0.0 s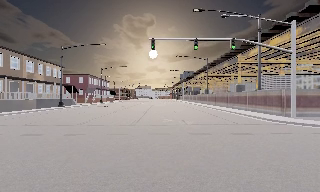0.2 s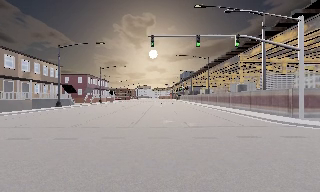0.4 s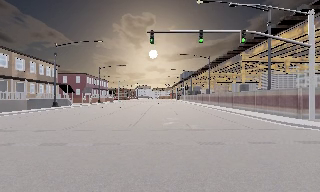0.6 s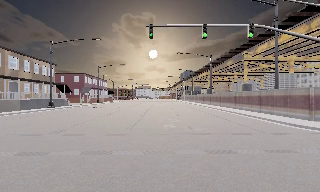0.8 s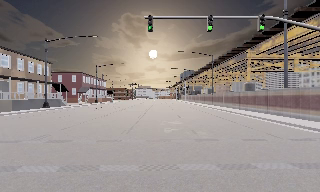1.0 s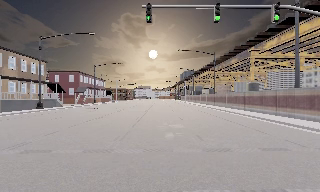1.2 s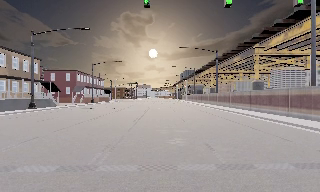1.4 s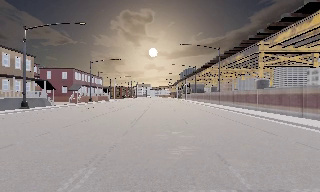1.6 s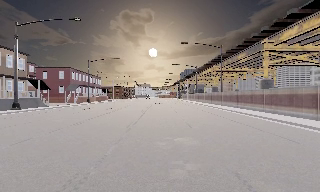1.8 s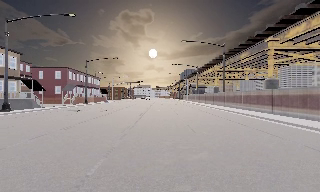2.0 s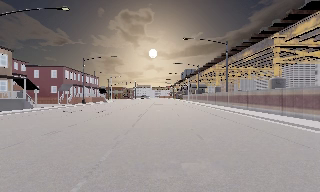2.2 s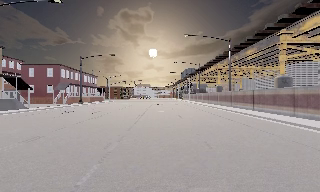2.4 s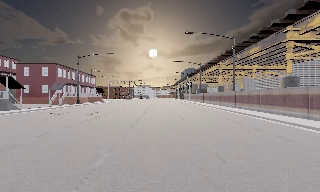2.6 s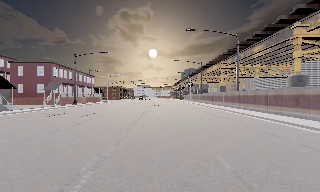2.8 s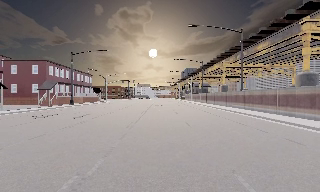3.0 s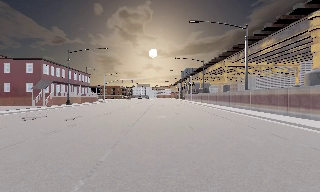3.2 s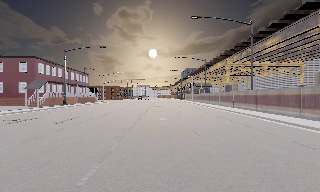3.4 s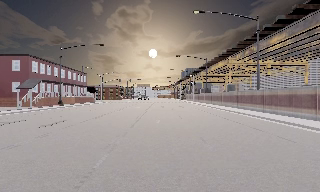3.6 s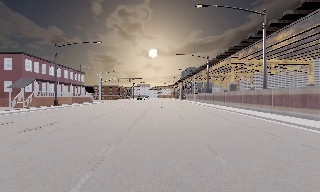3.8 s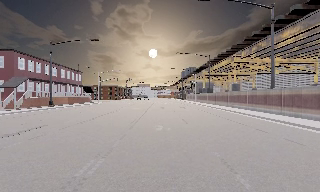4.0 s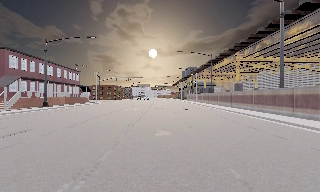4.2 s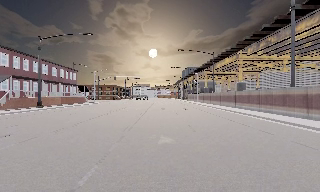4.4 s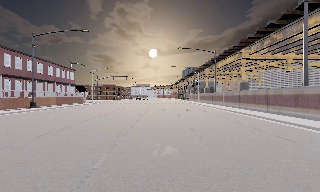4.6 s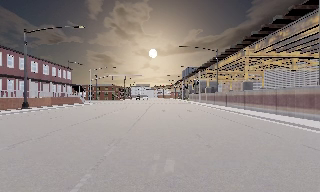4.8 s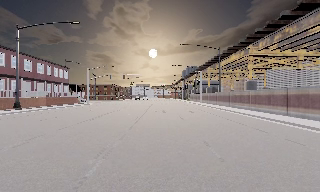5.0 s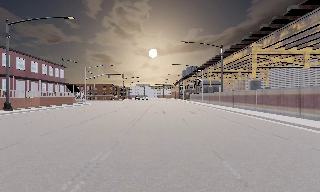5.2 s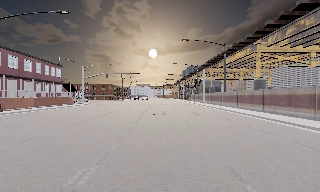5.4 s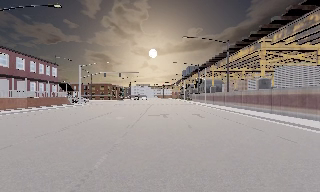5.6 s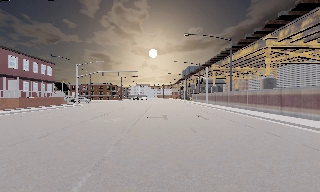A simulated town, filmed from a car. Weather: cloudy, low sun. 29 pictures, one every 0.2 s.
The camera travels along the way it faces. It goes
forward.
0.0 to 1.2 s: The camera travels forward, about 6 m, so what stands in front looms larger. It gains speed.
1.2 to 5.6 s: The camera travels forward, about 25 m, so what stands in front looms larger.
The film runs forward here.
